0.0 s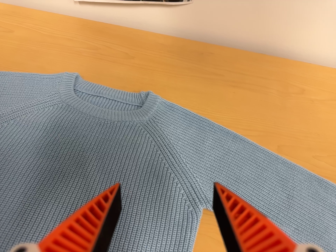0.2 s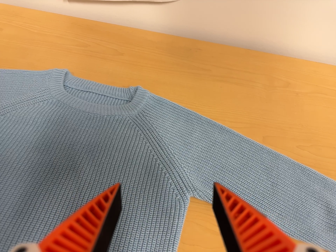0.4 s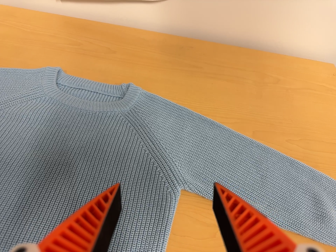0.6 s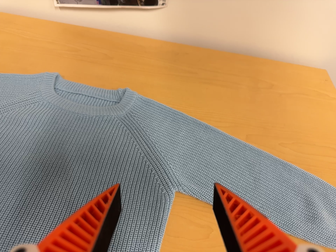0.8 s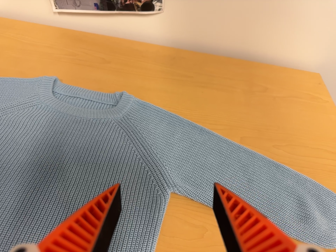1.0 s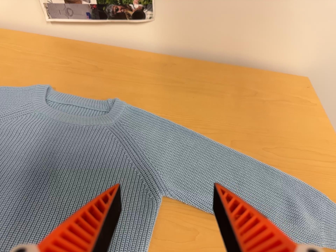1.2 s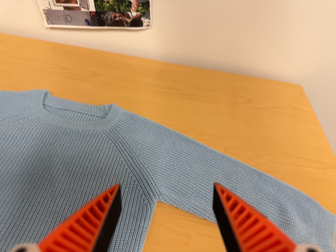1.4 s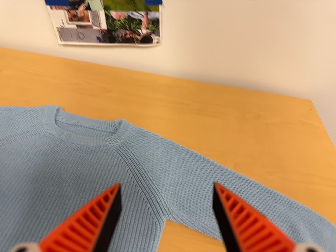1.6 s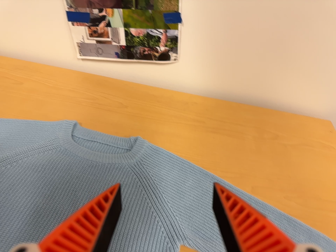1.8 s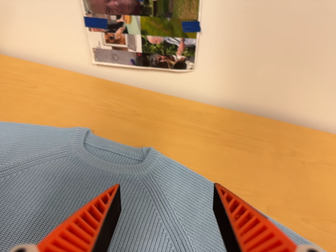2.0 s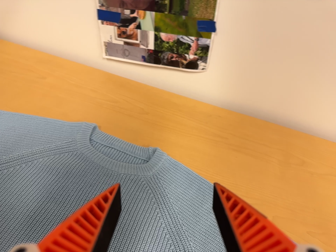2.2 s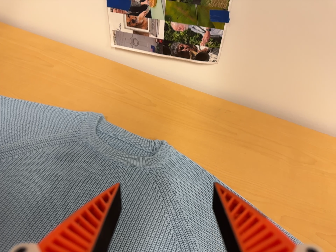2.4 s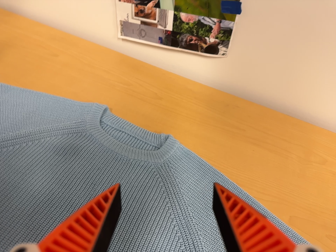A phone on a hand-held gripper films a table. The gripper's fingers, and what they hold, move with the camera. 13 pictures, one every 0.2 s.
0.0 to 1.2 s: The camera travels backward and to its right, about 8 cm, so what stands in front gets smaller.
1.2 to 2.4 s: The camera travels forward, toward the top of its view and to its left, about 9 cm, so what stands in front looms larger. It rolls about its line of sight by about 10 degrees, and the scene rotates clockwise.
The film runs backward here.
